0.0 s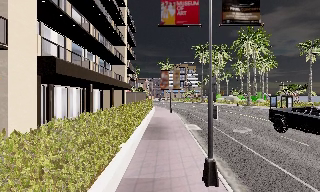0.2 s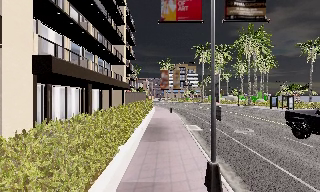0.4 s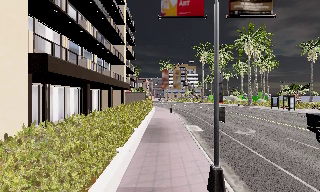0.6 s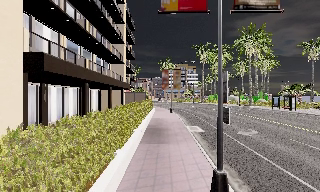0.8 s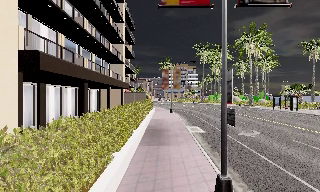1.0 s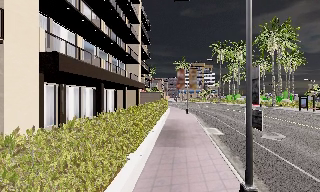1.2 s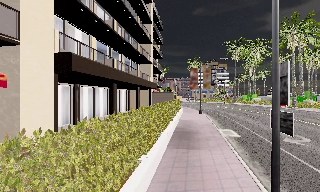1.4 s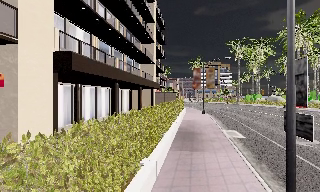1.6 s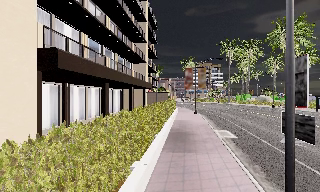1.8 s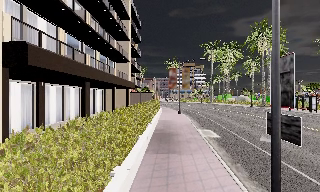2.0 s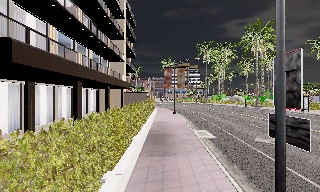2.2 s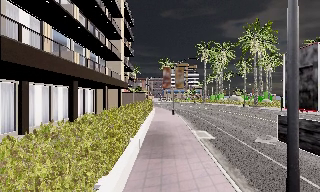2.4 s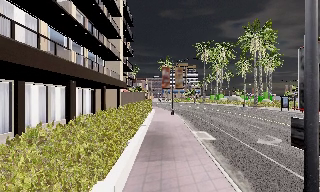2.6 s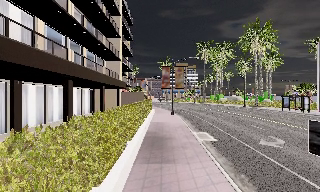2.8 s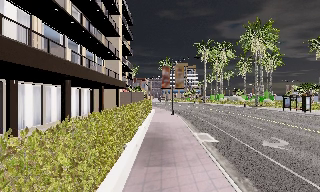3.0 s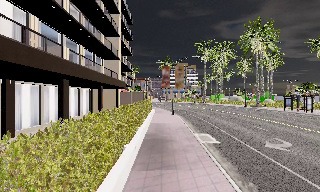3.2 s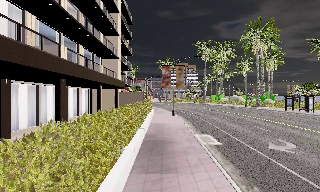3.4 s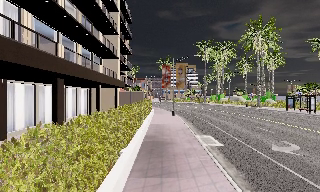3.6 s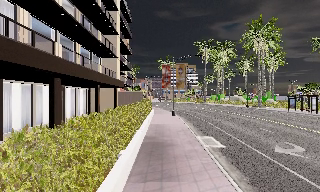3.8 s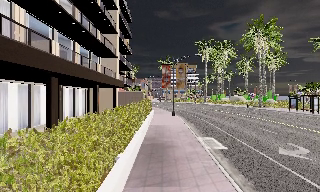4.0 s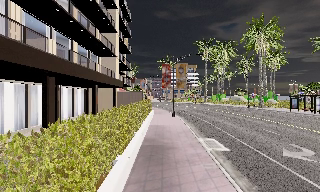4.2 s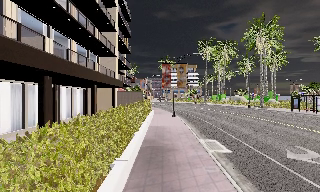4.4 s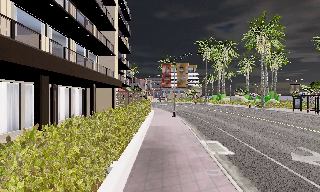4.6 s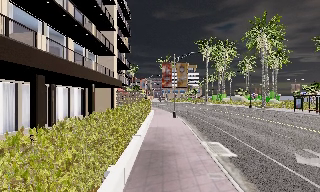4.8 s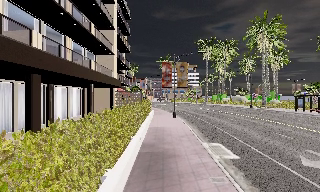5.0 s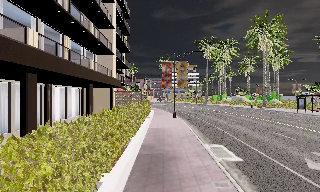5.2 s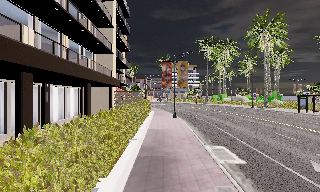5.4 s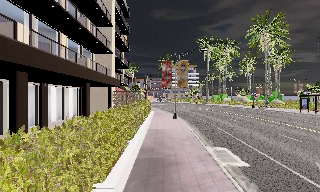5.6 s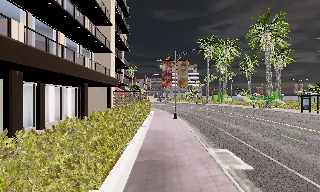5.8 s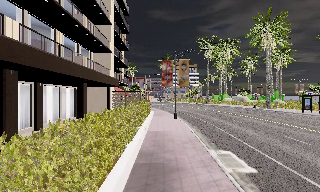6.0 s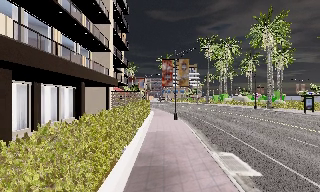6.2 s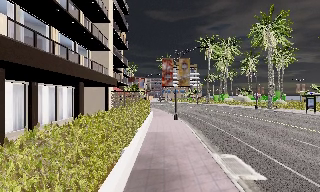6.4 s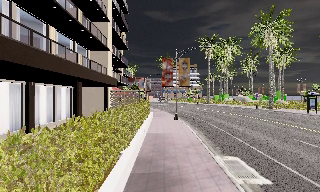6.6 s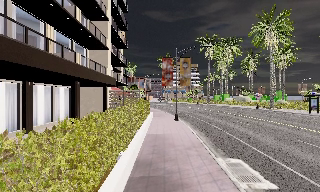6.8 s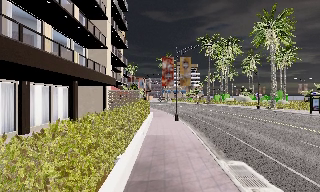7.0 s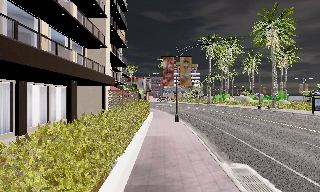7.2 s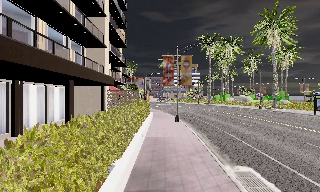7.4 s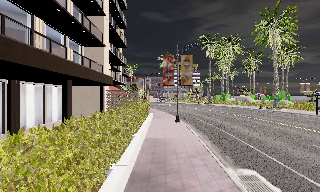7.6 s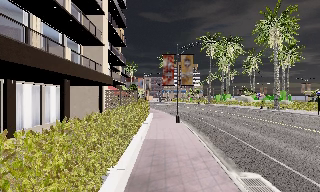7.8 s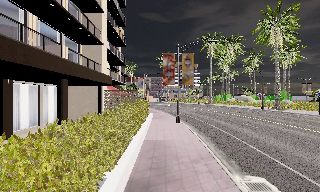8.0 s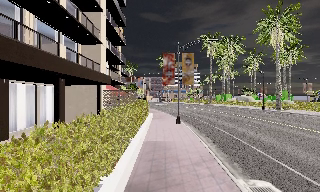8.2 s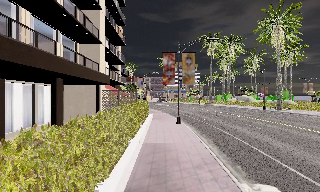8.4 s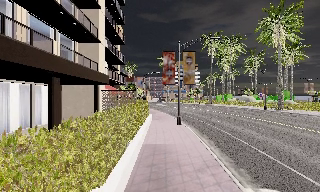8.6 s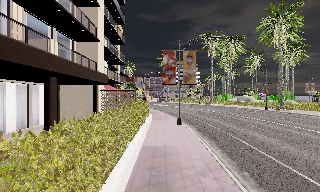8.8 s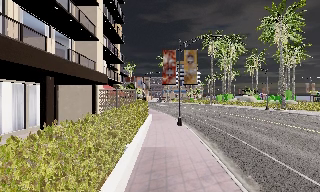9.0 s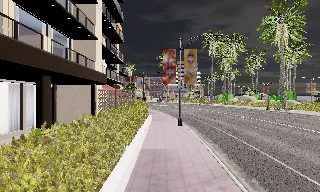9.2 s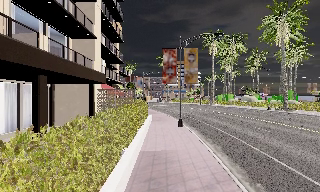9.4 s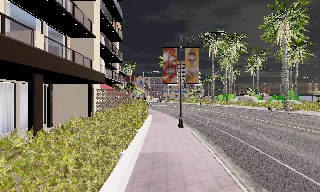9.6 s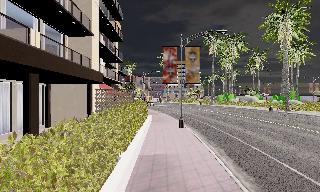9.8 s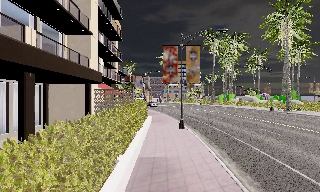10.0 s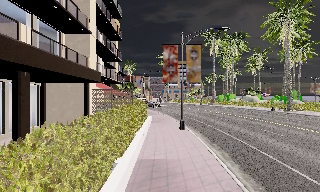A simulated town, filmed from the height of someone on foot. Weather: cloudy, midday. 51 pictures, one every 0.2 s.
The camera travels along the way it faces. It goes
forward.
0.0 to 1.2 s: The camera travels forward, about 1.5 m, so what stands in front looms larger.
1.2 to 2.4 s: The camera pans to its right, which is clockwise from overhead, by about 10 degrees. It travels forward, about 1.5 m, so what stands in front looms larger.
2.4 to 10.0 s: The camera travels forward, about 9 m, so what stands in front looms larger.
The film runs forward here.
